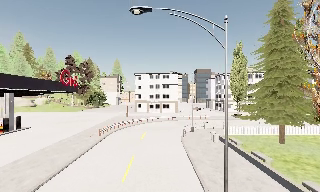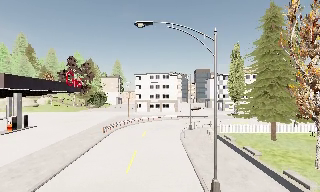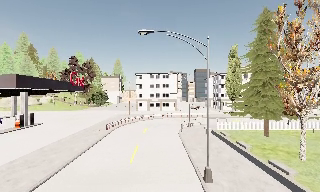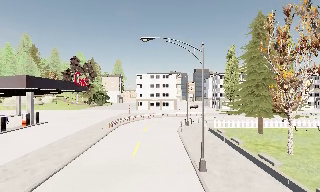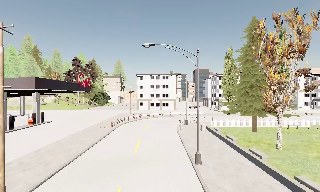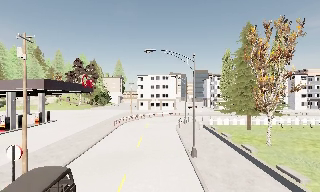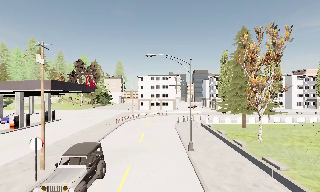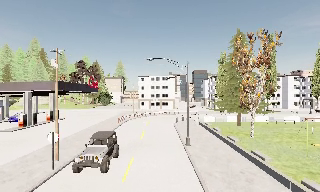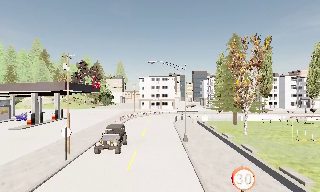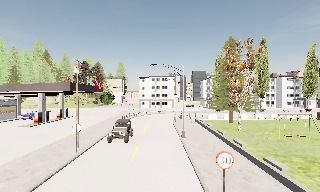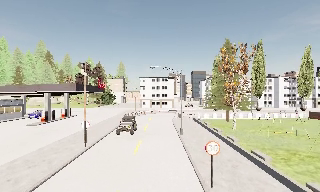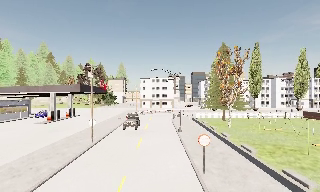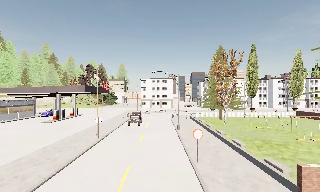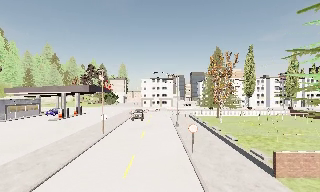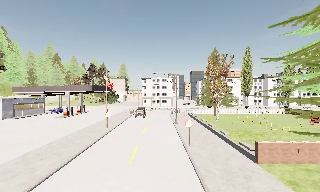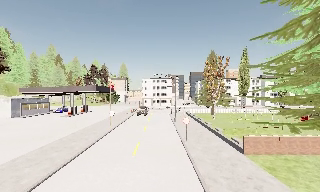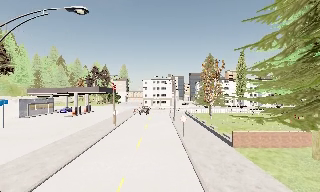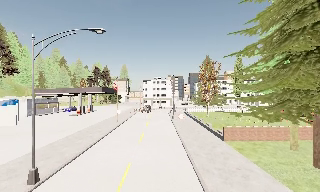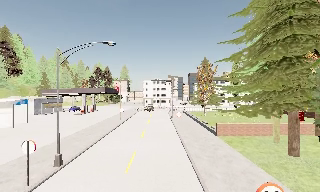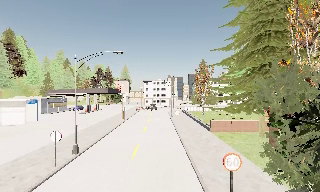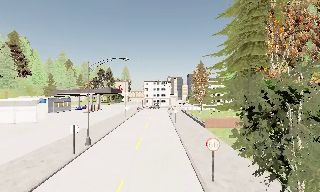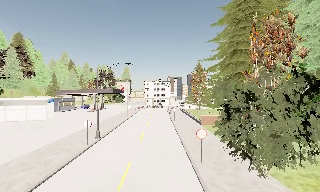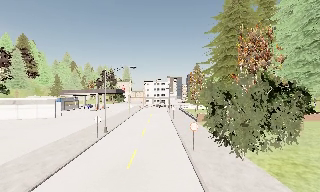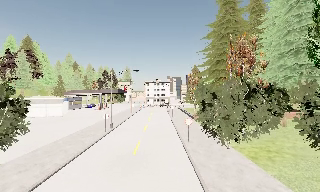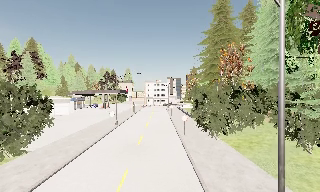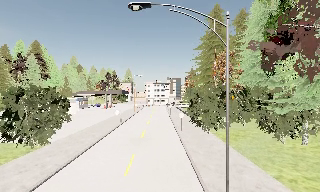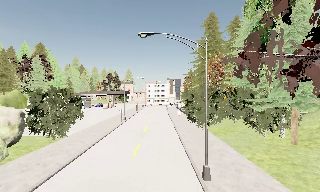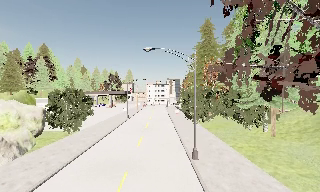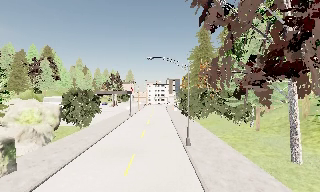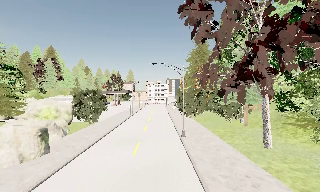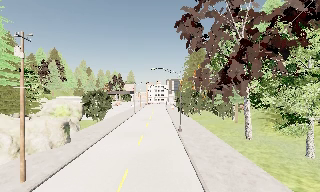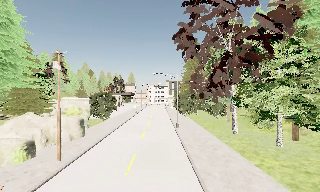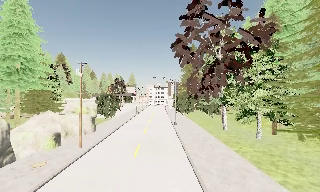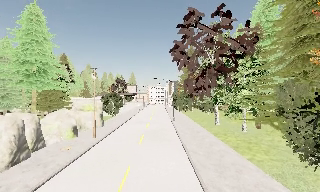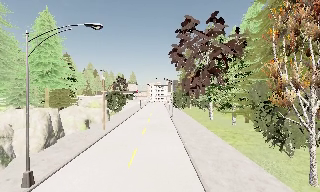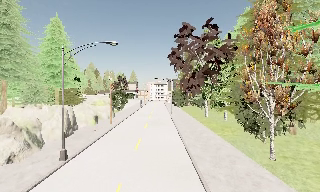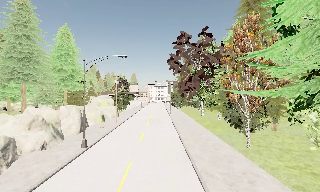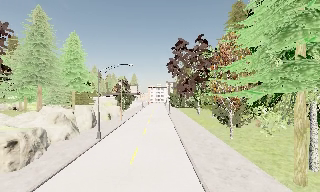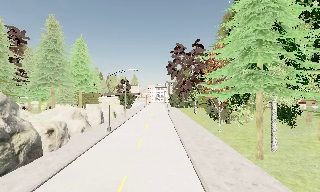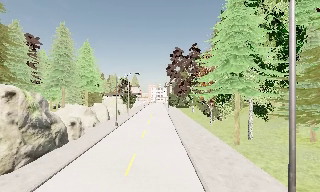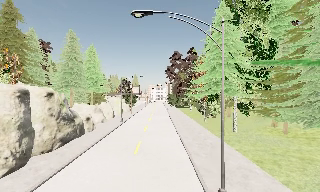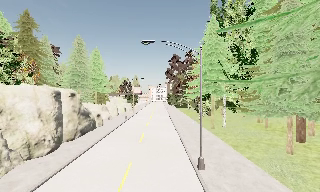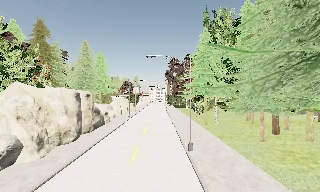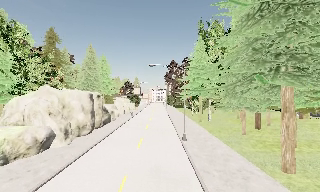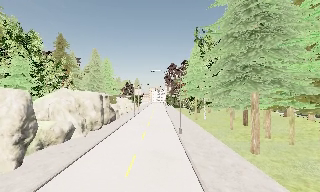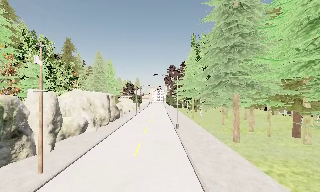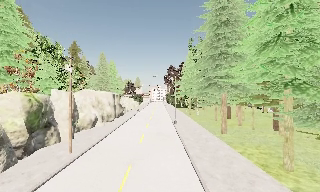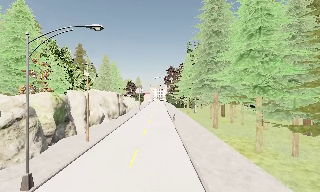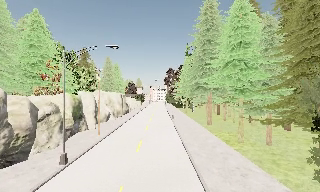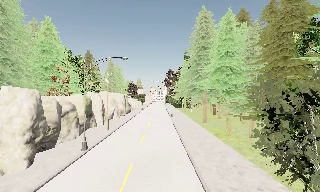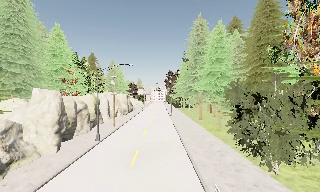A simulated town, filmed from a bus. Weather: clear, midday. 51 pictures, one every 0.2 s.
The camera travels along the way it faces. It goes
backward.
0.0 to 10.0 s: The camera travels backward, about 115 m, so what stands in front gets smaller. It gains speed.
The film runs backward here.
